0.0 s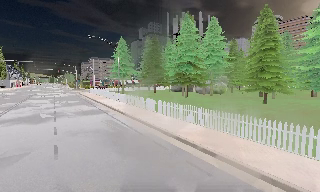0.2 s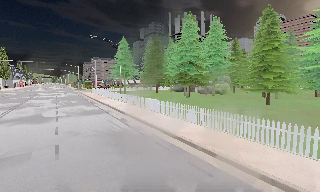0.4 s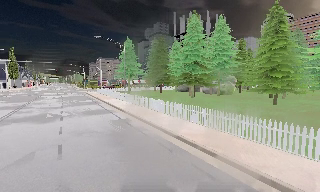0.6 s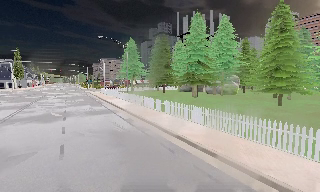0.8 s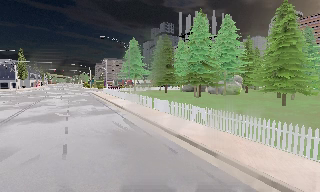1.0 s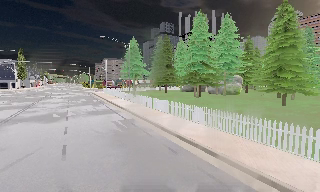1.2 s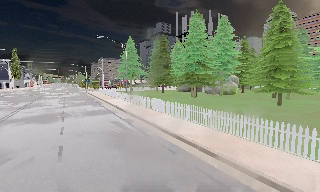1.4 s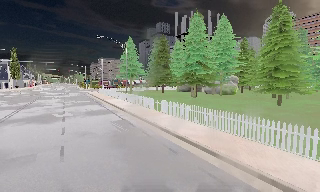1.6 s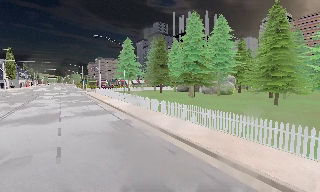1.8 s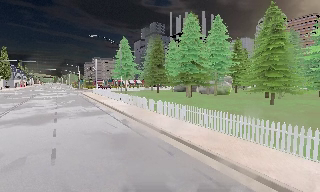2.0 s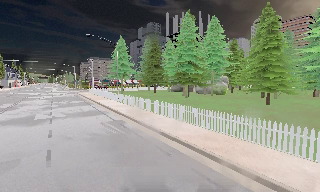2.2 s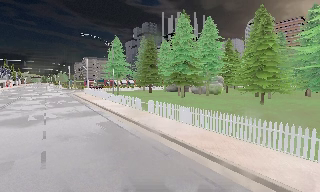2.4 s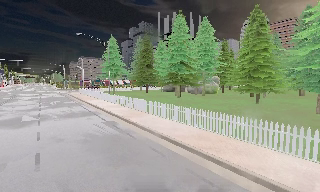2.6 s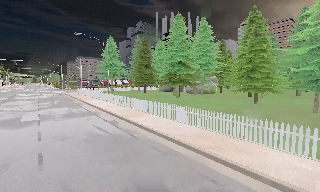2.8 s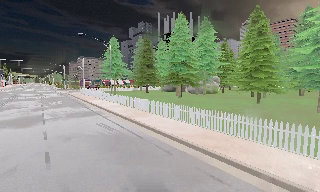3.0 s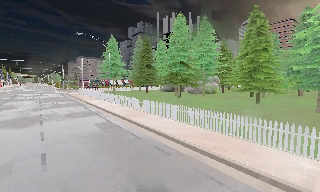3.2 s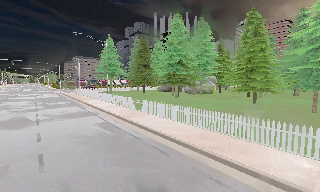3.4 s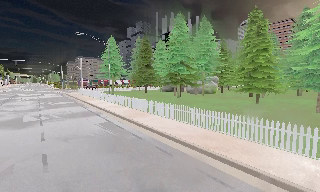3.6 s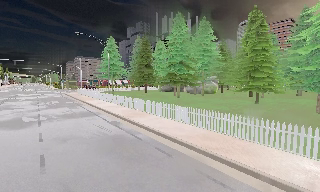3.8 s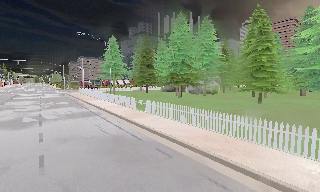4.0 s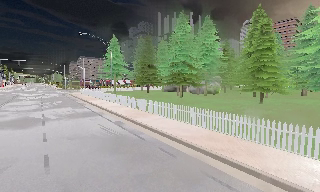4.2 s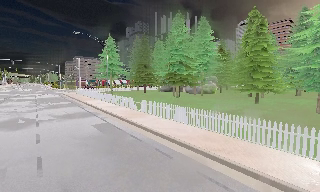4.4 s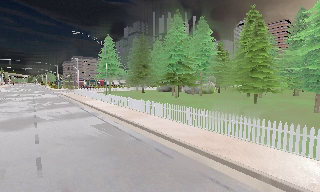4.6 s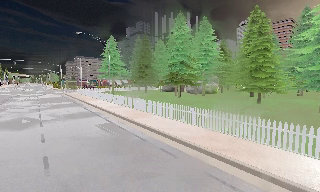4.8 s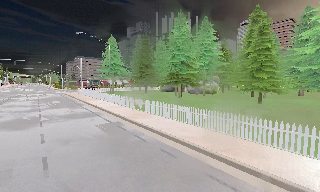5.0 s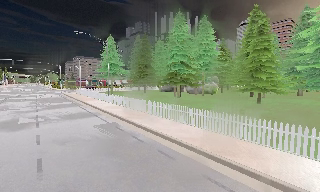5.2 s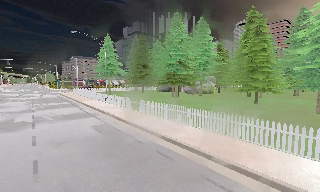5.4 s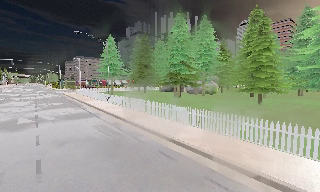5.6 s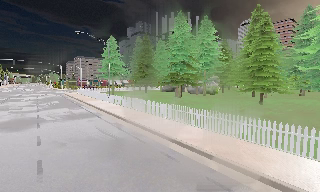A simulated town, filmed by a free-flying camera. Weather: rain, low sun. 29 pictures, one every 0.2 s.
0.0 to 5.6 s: The camera travels forward and to its left, about 1 m, so what stands in front looms larger.
The film runs forward here.
